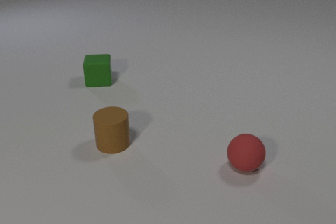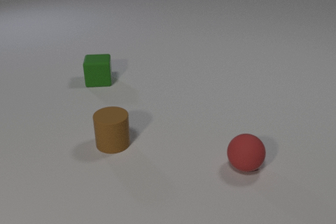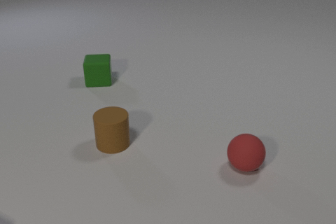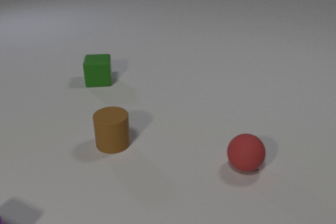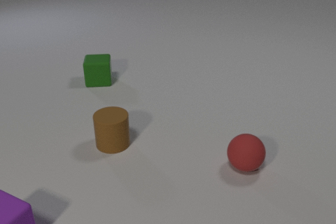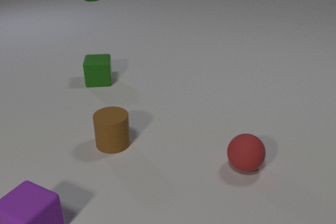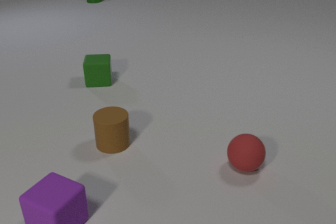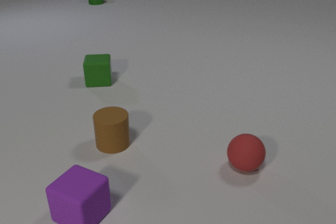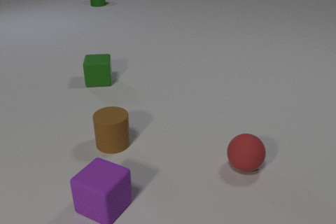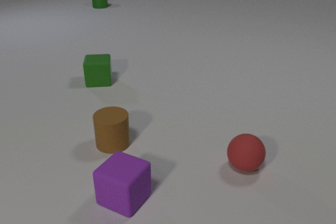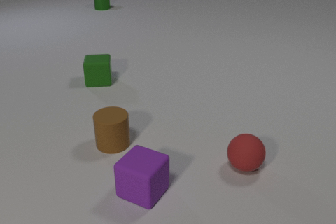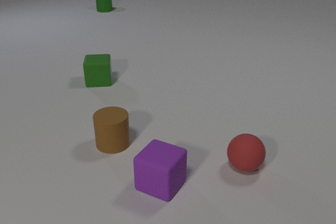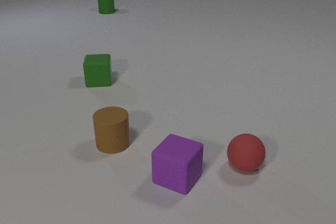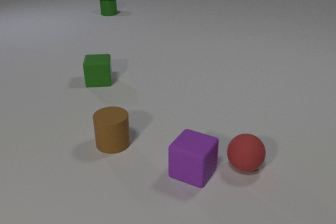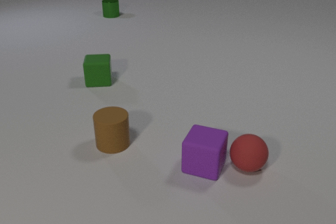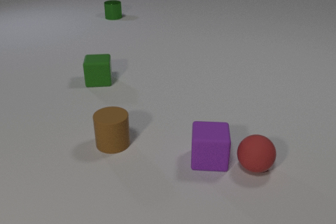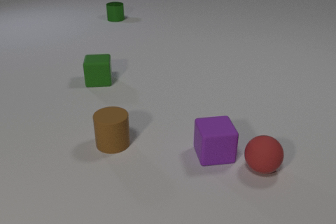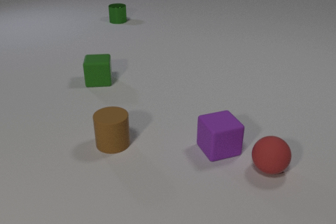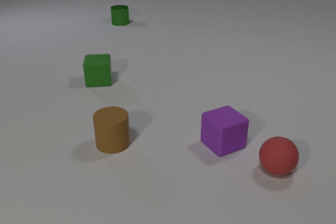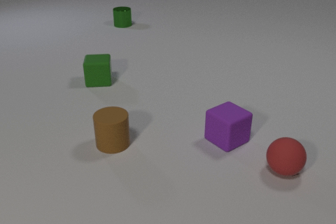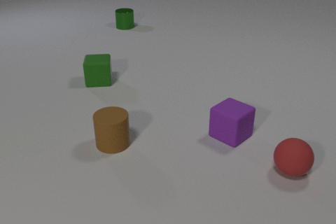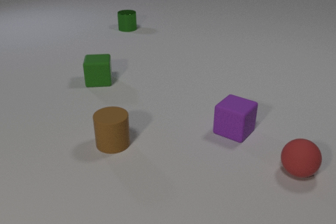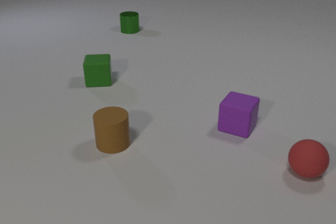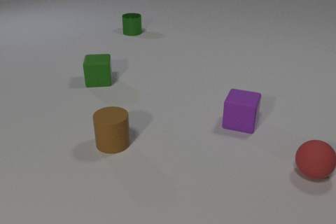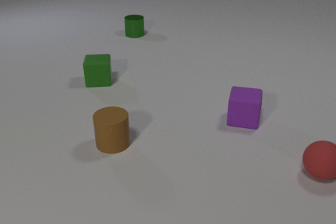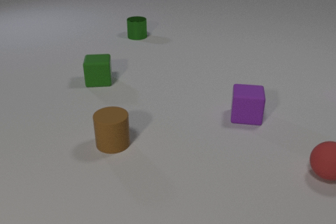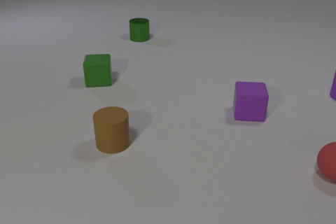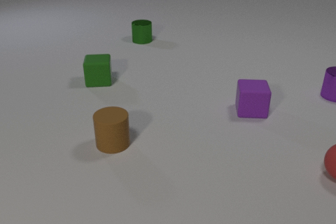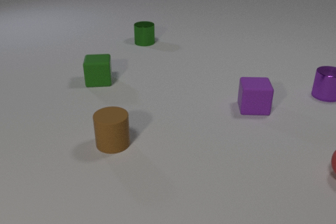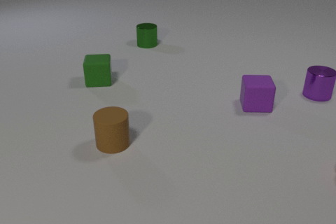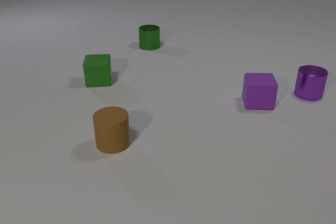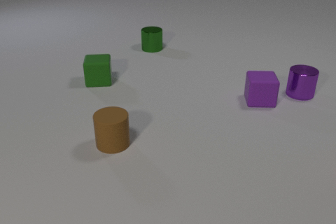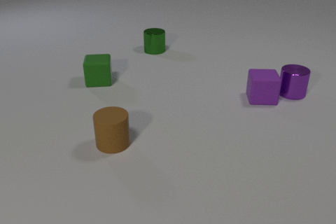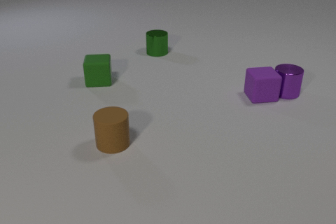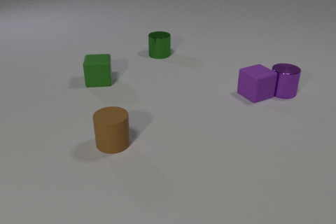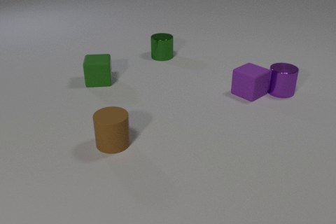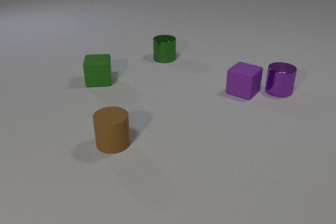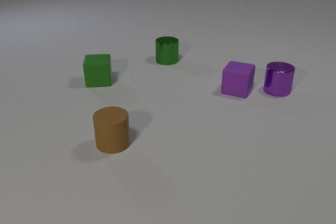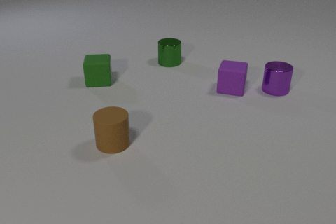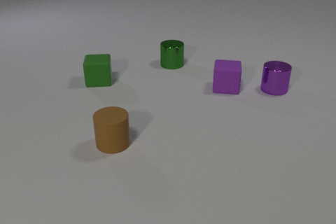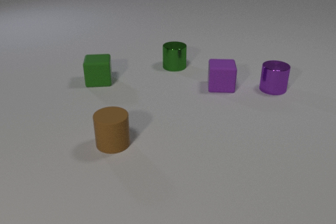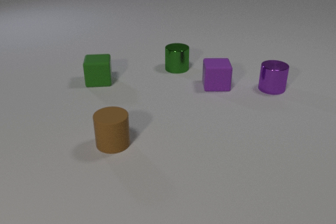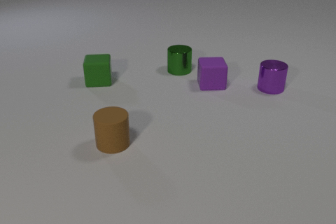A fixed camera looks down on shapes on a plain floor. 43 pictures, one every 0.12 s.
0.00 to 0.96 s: The purple rubber cube comes in at the left edge, slides to the right. The green metal cylinder comes in at the top edge, slides toward the camera.
0.96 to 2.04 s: The purple rubber cube slides to the right and away from the camera, spins so that its near face slides to the right, counterclockwise seen from above. The red rubber sphere rolls to the right. The green metal cylinder slides toward the camera. The purple rubber cube and the red rubber sphere collide.
2.04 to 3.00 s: The purple rubber cube slides away from the camera, spins counterclockwise seen from above by about 60 degrees, its near face sliding to the right. The red rubber sphere rolls to the right. The green metal cylinder slides toward the camera.
3.00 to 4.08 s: The purple rubber cube slides away from the camera, spins so that its near face slides to the right, counterclockwise seen from above. The red rubber sphere rolls to the right, leaves at the right edge. The purple metal cylinder comes in at the right edge, slides to the left. The green metal cylinder slides toward the camera and to the right. The purple rubber cube and the purple metal cylinder collide.
4.08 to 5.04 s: The purple rubber cube slides to the left, spins counterclockwise seen from above by about 60 degrees, its near face sliding to the right. The purple metal cylinder slides to the left and away from the camera. The green metal cylinder slides toward the camera and to the right.
Are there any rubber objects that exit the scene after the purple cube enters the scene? yes.
What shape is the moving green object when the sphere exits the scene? cylinder.
What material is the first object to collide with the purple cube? rubber.
